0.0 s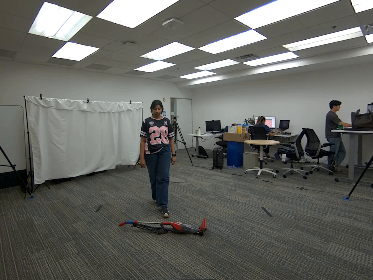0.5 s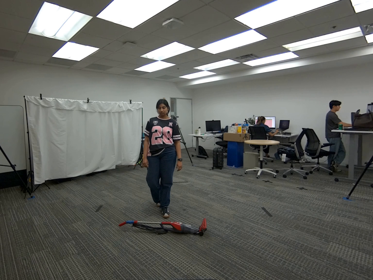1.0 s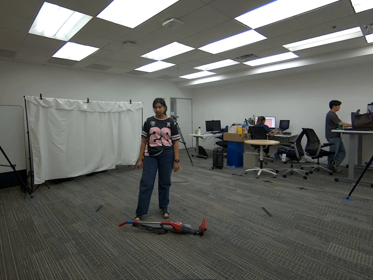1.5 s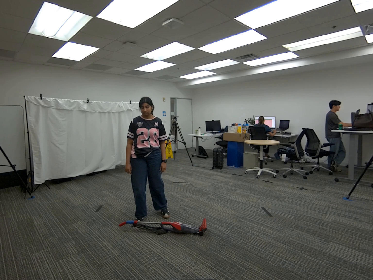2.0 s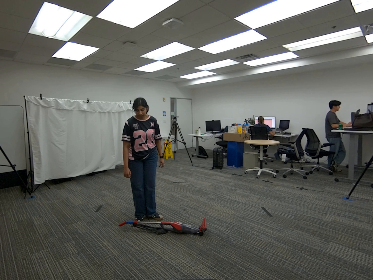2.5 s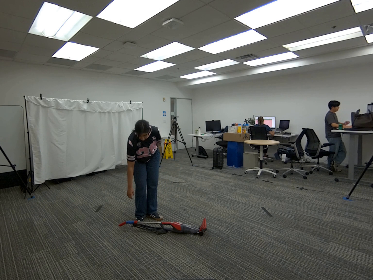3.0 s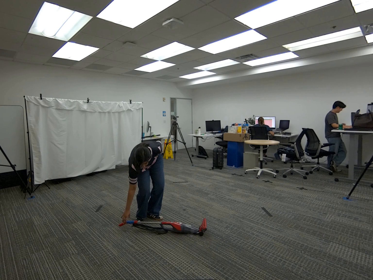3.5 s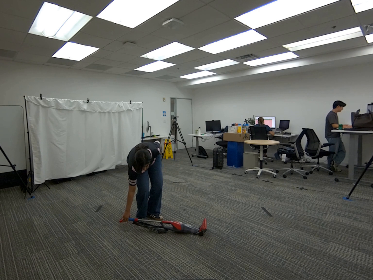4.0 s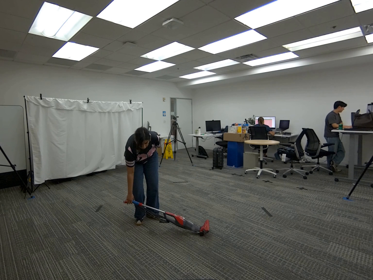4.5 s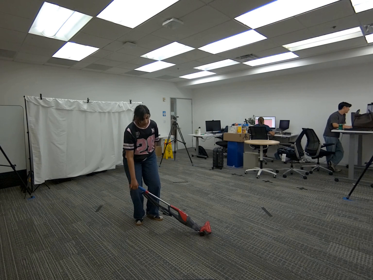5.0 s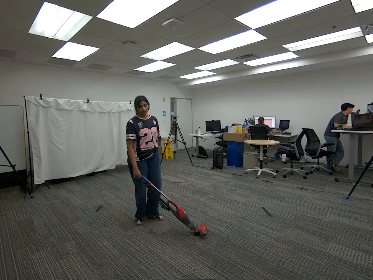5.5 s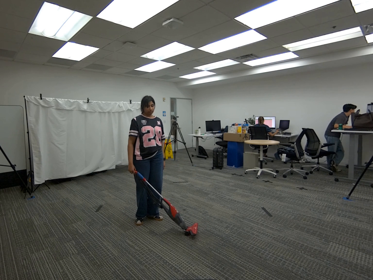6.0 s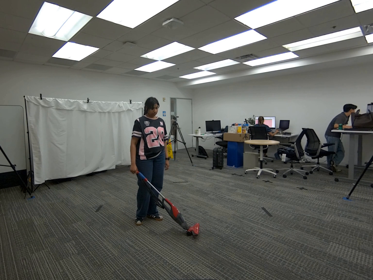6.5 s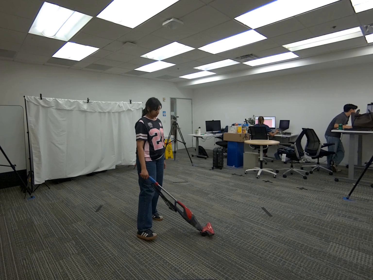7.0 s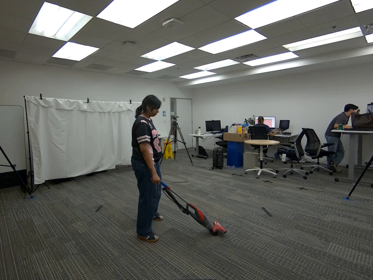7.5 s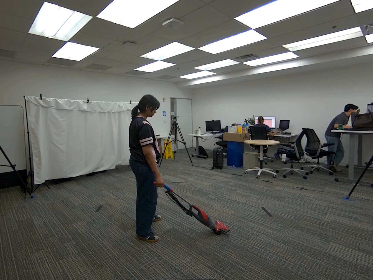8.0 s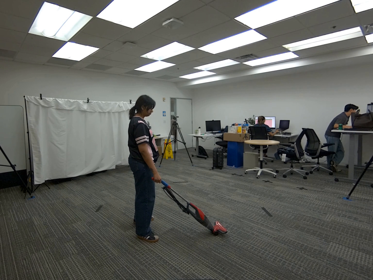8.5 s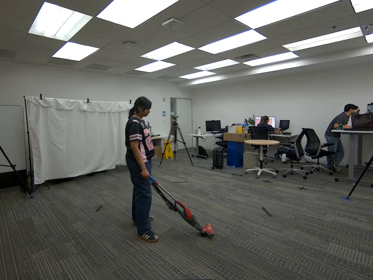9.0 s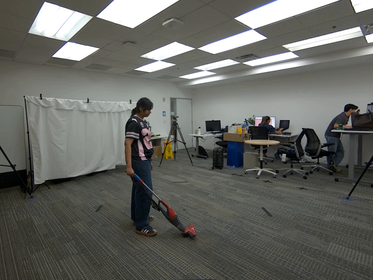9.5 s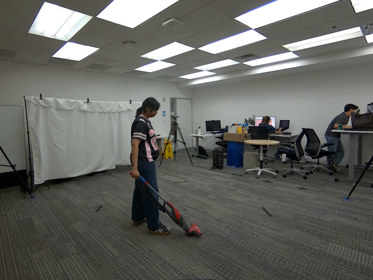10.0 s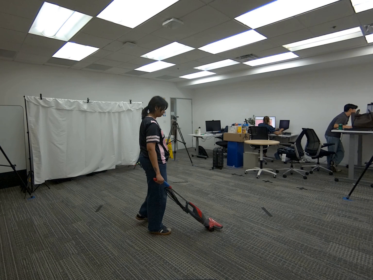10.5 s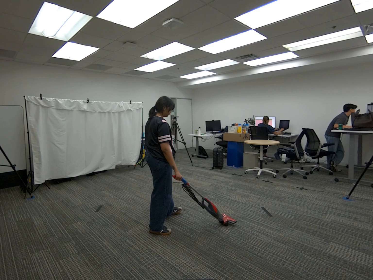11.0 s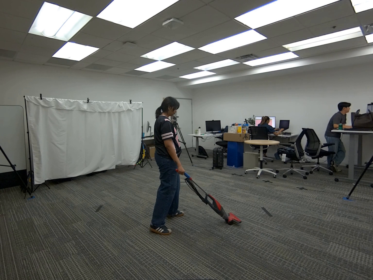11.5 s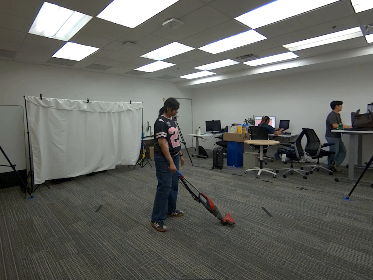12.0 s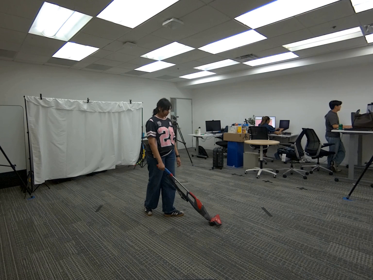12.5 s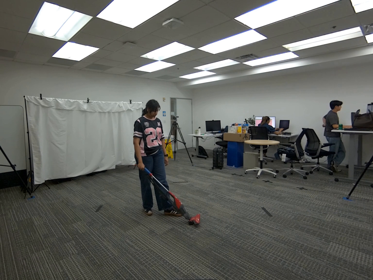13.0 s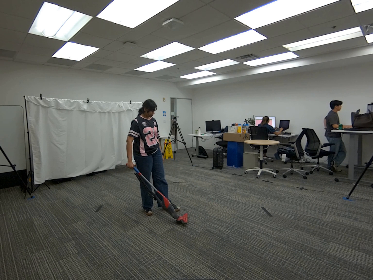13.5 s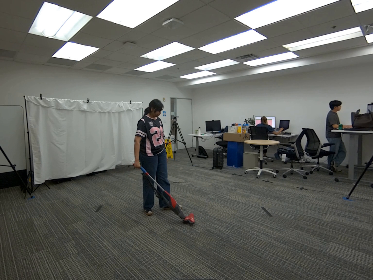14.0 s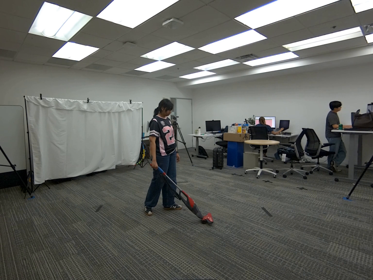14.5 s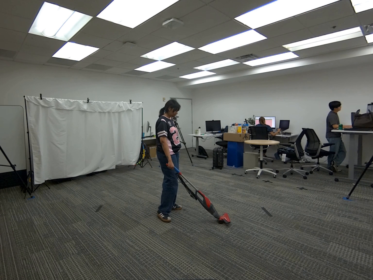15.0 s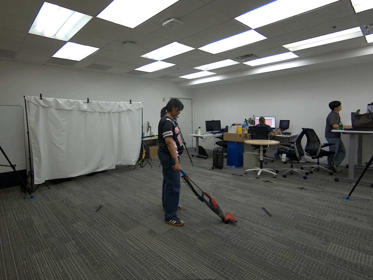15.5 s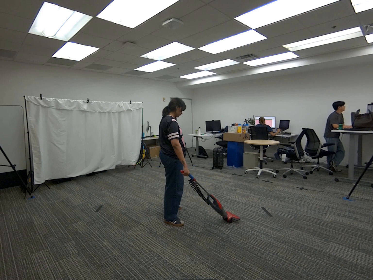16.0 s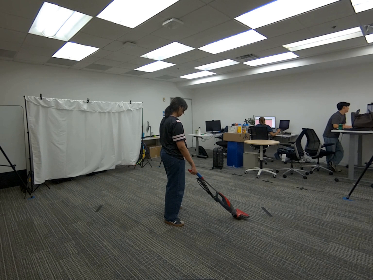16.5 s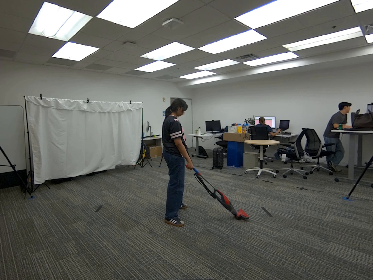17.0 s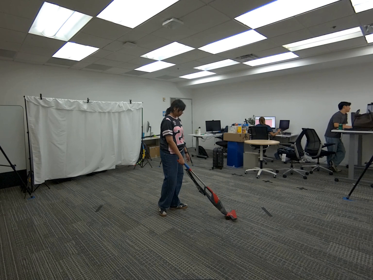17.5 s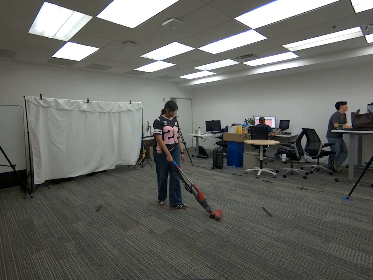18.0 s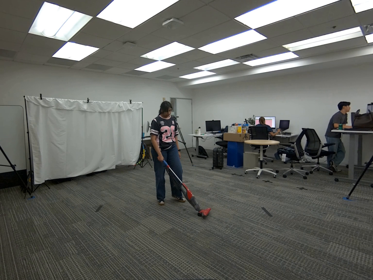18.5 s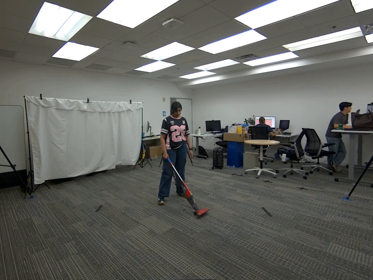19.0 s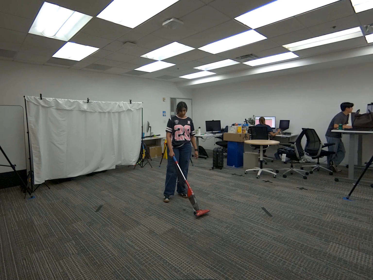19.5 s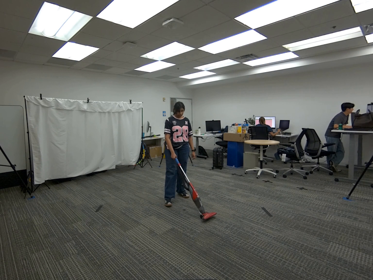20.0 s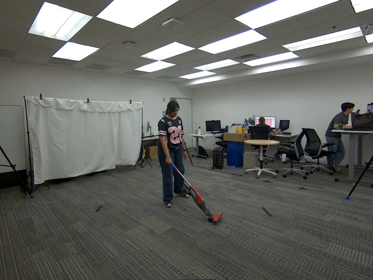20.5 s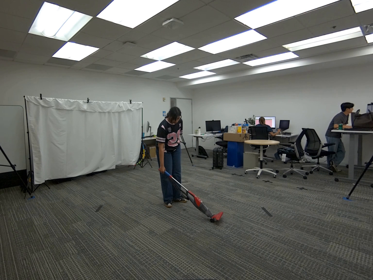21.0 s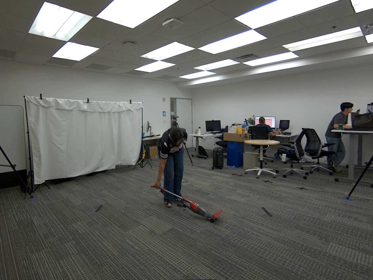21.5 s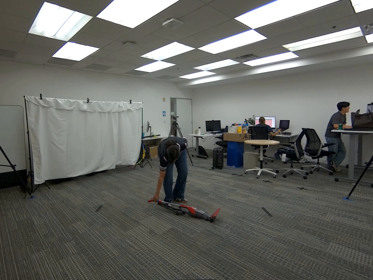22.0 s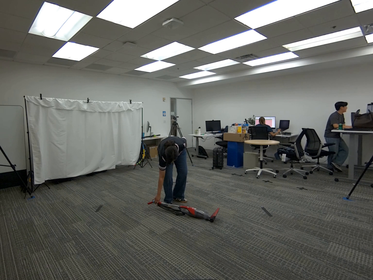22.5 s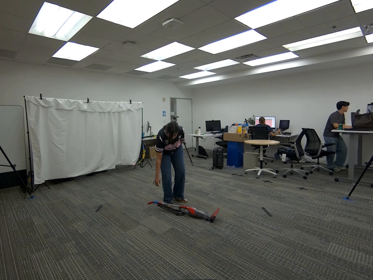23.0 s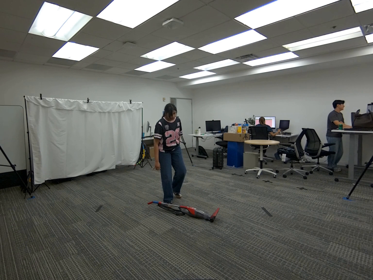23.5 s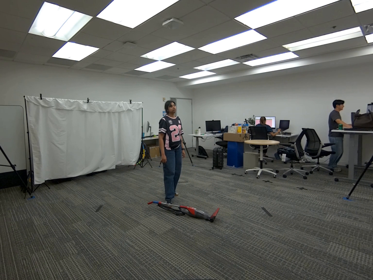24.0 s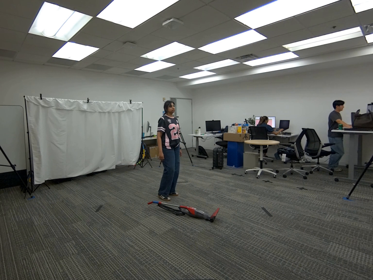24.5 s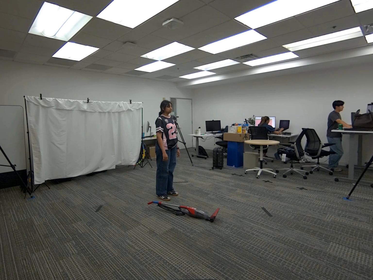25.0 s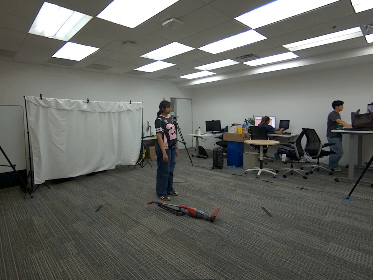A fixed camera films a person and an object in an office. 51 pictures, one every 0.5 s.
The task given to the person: Walk over to the vaccum on the floor and pick up the vaccum from the ground using one hand only from the handle. Keep pushing continously the vaccum within the bounding area.
